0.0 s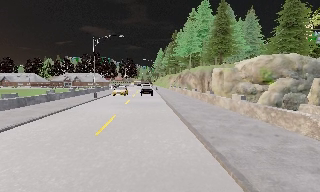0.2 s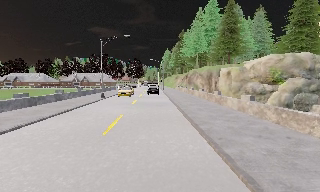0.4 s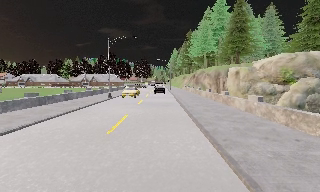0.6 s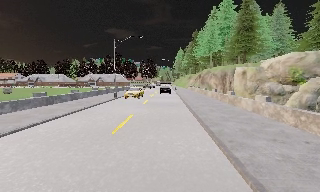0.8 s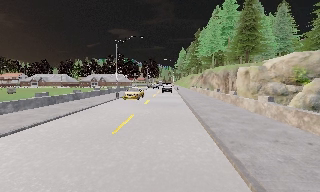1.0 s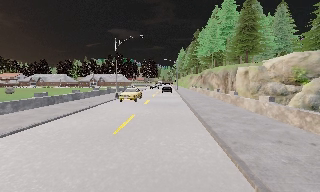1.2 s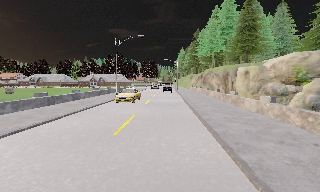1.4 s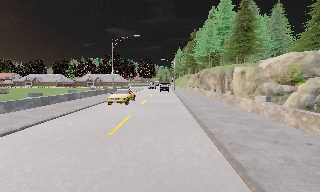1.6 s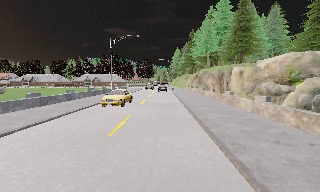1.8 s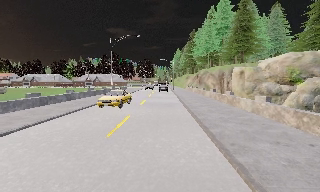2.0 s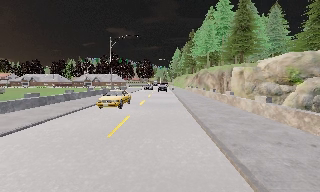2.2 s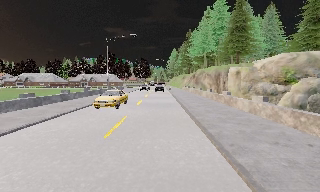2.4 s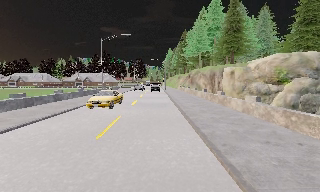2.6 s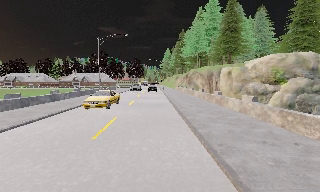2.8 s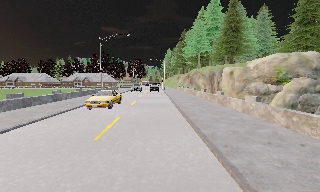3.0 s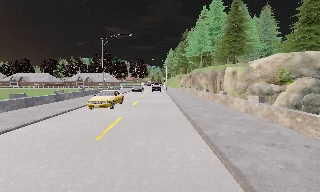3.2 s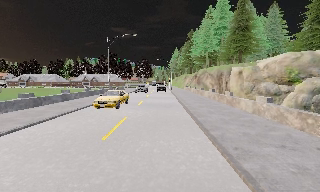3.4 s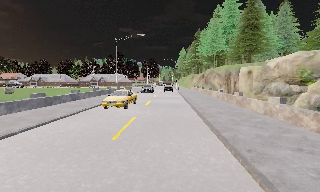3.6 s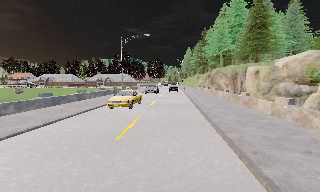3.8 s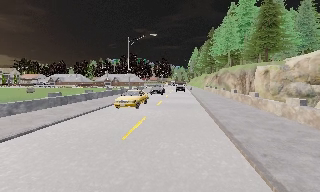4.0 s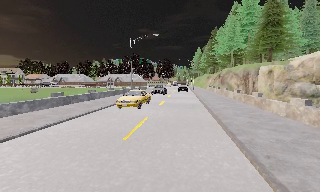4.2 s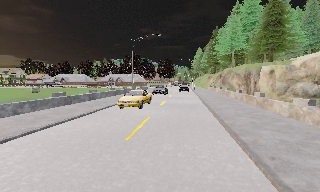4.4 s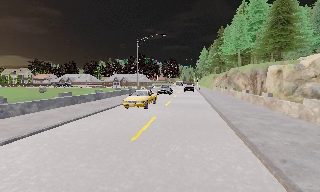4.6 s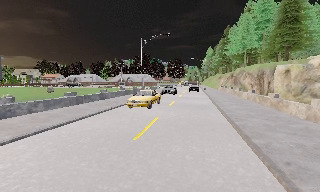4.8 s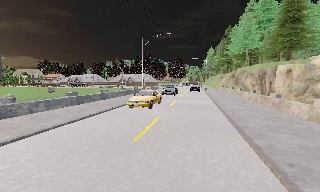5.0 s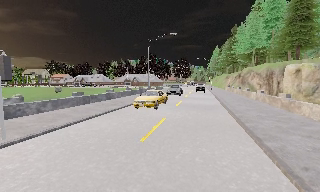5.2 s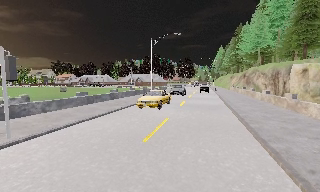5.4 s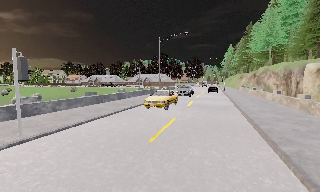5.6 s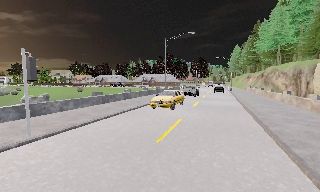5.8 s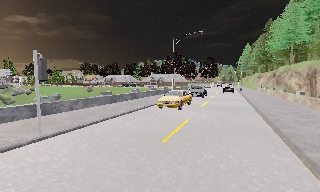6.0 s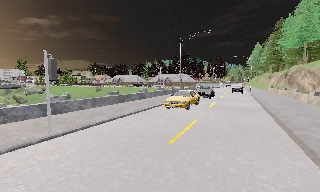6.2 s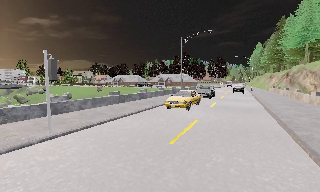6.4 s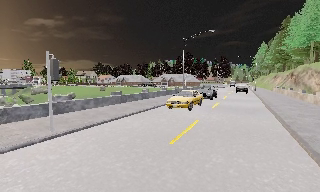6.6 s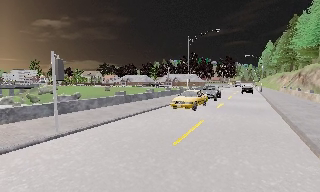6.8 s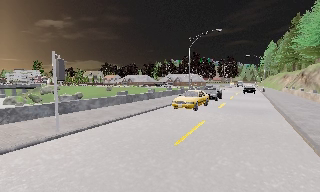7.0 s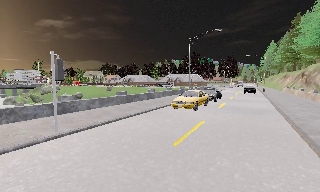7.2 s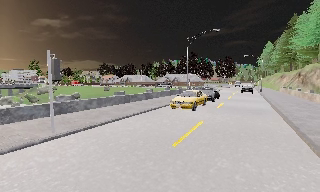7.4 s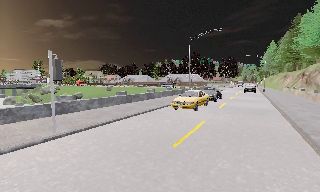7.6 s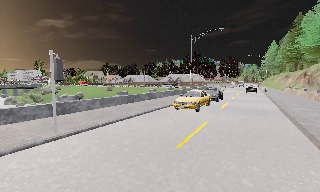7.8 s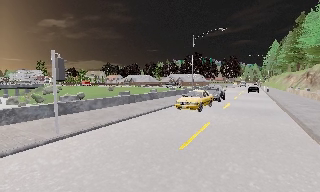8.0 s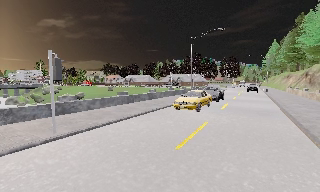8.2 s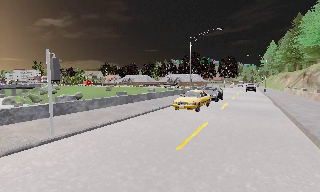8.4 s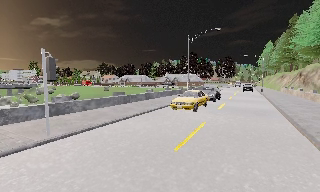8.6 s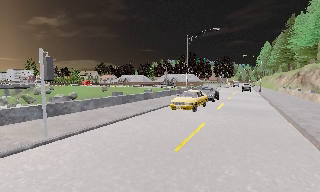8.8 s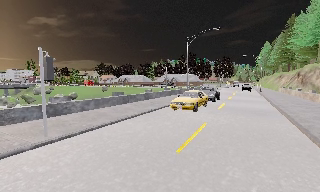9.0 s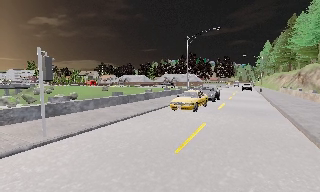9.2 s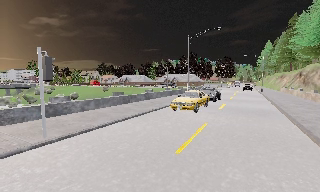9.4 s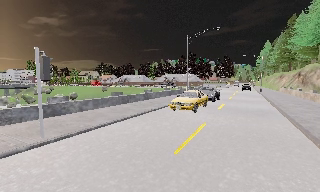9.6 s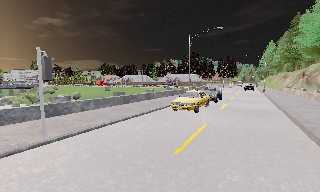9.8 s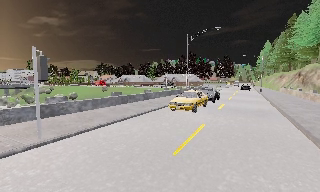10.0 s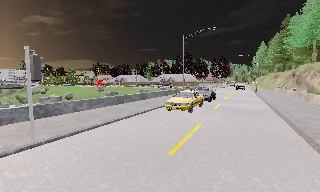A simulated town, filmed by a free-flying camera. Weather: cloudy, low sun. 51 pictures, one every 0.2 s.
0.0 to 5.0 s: The camera swings to its left by about 20 degrees, and the scene slides to the right. It travels forward, about 1.5 m, so what stands in front looms larger.
5.0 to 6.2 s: The camera pans to its left, which is counterclockwise from overhead, by about 10 degrees.
6.2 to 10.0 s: The camera travels forward, about 1 m, so what stands in front looms larger.
The film runs forward here.
